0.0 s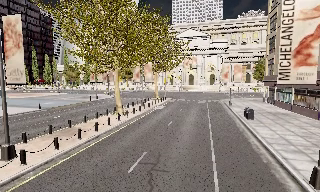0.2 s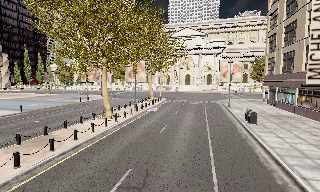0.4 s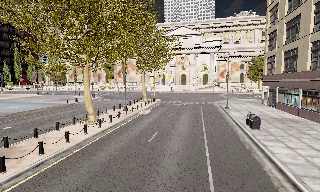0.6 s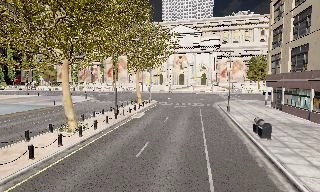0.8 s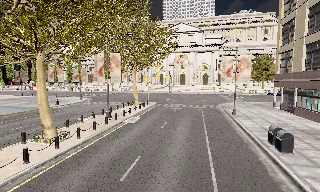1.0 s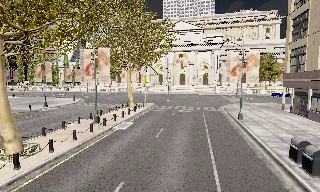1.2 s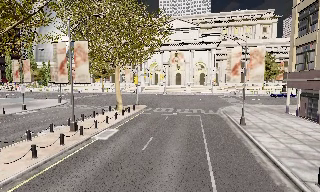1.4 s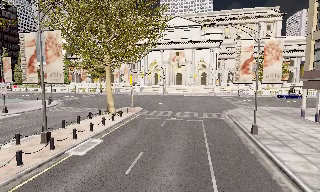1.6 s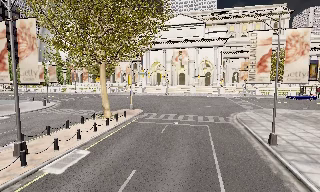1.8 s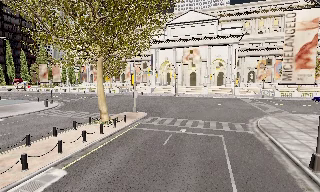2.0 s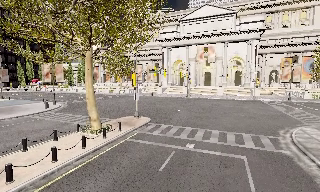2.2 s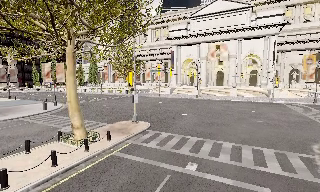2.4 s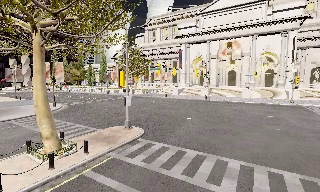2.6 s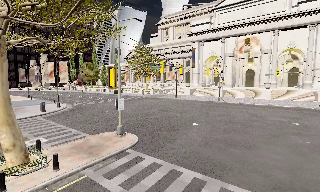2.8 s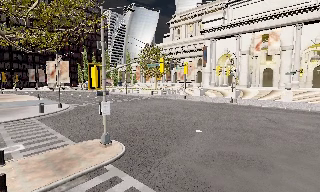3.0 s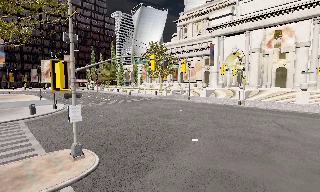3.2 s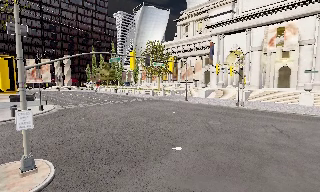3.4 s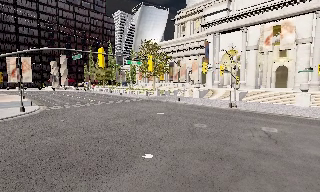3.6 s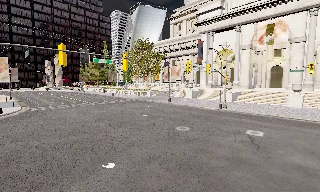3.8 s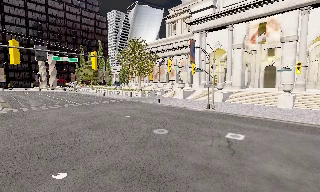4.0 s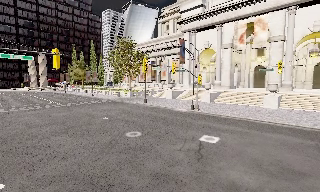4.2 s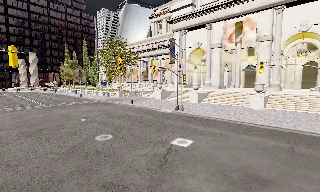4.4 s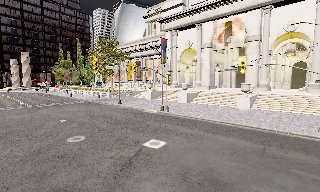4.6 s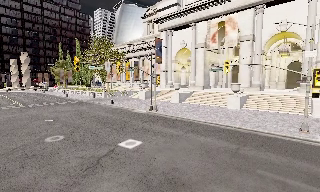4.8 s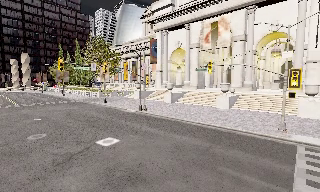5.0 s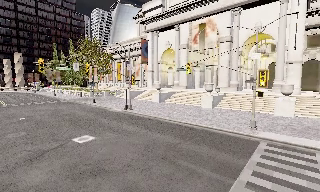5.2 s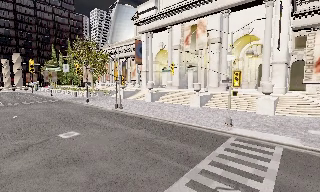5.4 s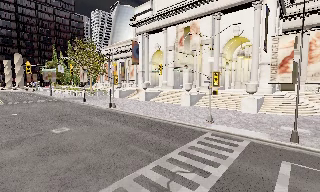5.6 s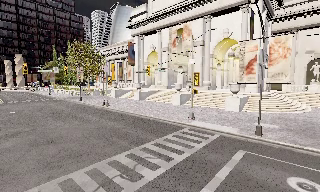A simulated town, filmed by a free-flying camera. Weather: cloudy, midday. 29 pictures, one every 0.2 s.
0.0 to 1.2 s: The camera travels forward, about 12 m, so what stands in front looms larger.
1.2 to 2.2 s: The camera pans to its left, which is counterclockwise from overhead, by about 15 degrees. It travels forward, about 12 m, so what stands in front looms larger.
2.2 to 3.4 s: The camera pans to its left, which is counterclockwise from overhead, by about 20 degrees. It travels forward and to its right, about 13 m, so what stands in front looms larger.
3.4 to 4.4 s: The camera travels to its right, about 9 m, so close, fixed things drift to the left.
4.4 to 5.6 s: The camera travels to its right and backward, about 10 m, so close, fixed things drift to the left.
The film runs forward here.
